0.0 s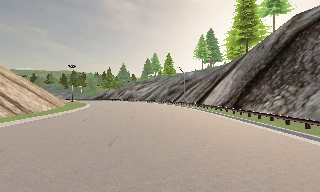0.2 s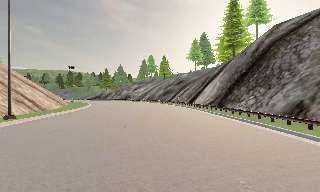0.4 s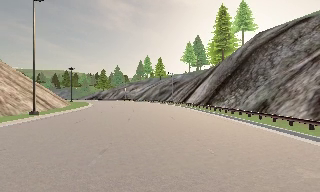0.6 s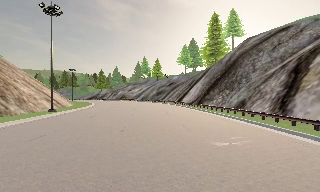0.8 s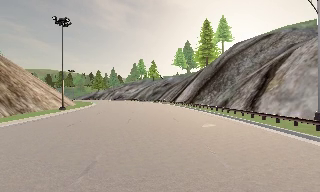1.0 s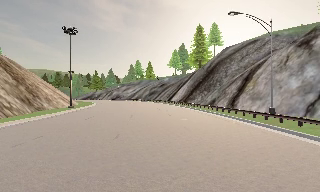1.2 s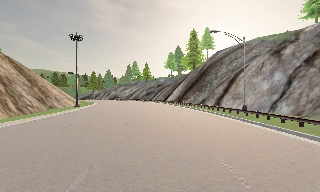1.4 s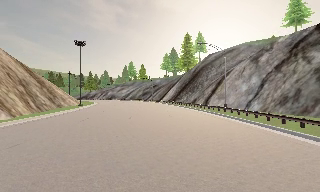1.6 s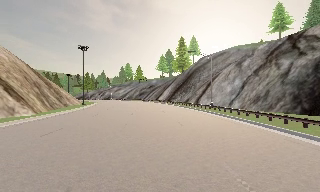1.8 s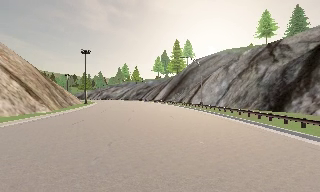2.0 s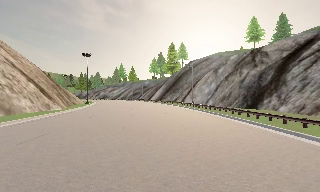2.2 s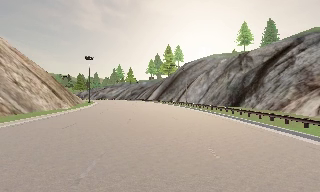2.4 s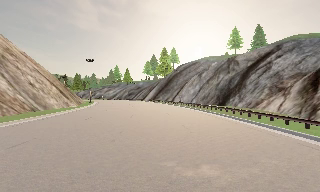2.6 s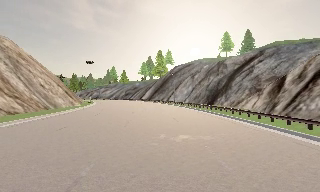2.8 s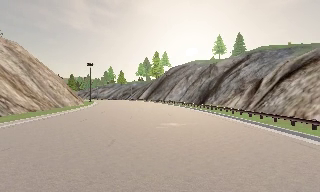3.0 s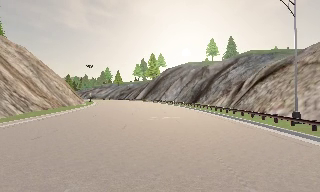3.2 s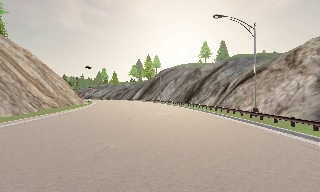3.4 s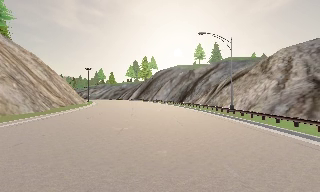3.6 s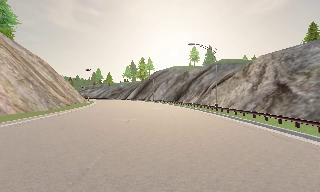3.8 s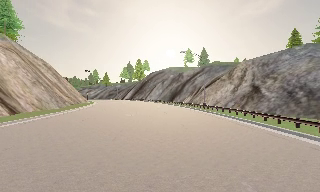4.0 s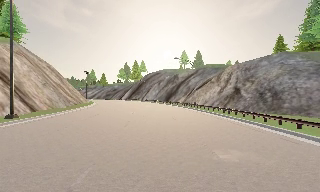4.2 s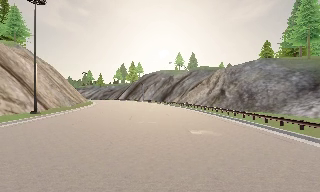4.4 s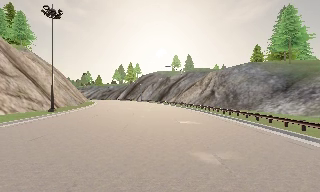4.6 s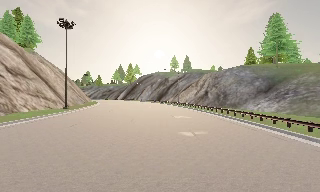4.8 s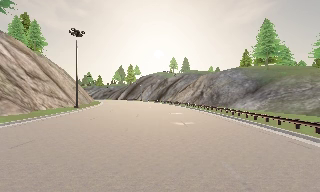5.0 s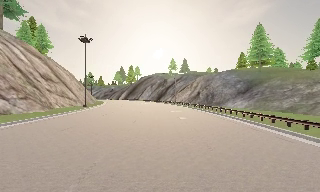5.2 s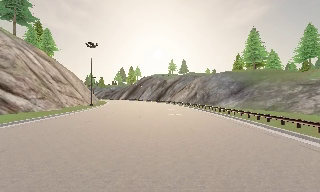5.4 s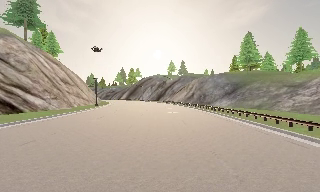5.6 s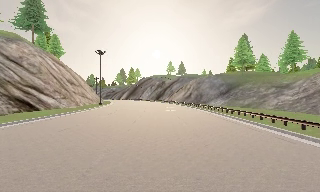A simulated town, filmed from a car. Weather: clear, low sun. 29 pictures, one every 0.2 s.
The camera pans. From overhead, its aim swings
clockwise.
The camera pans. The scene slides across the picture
to the left.
0.0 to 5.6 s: The camera pans to its right, which is clockwise from overhead, by about 30 degrees. It travels backward, about 85 m.
The film runs backward here.
